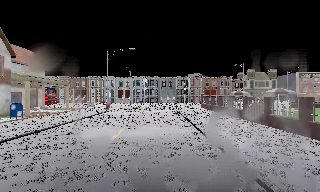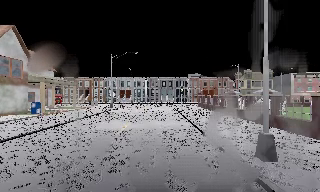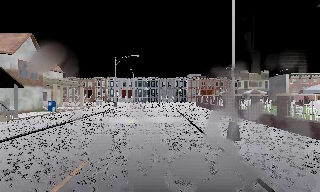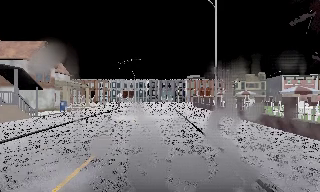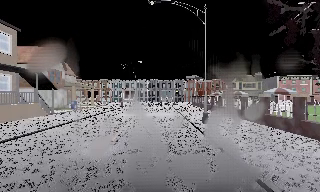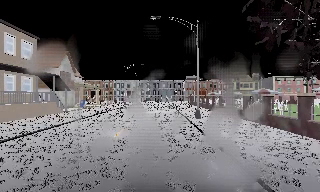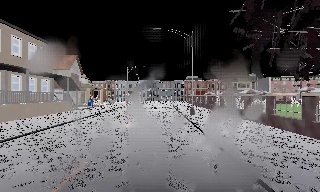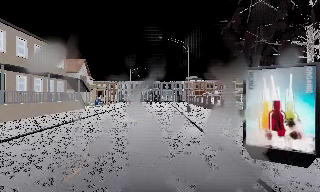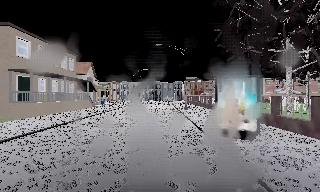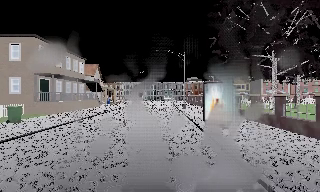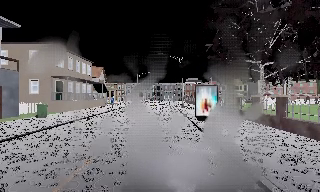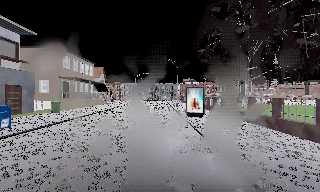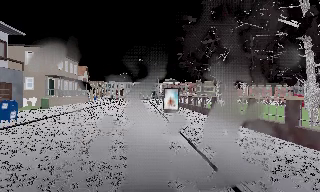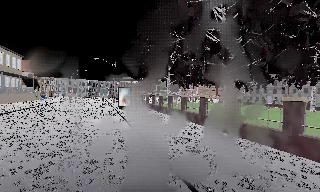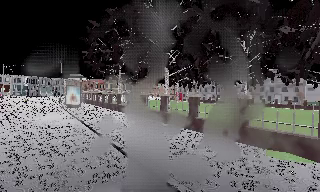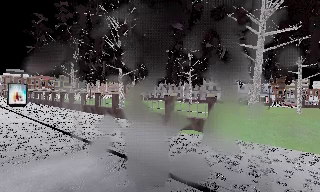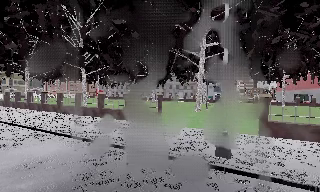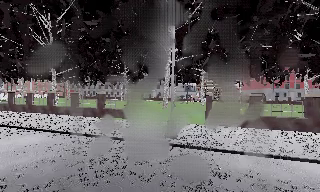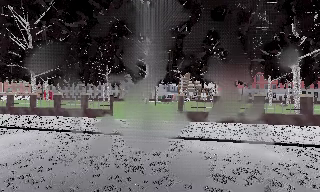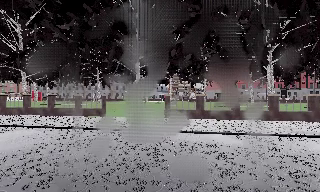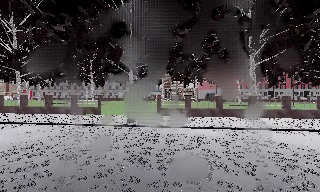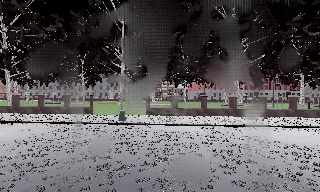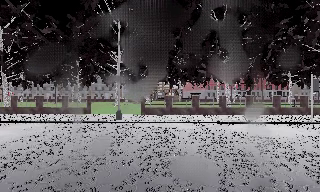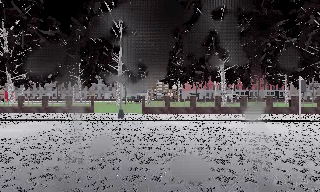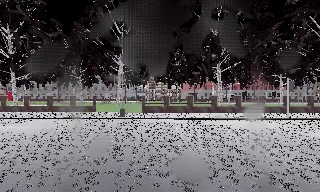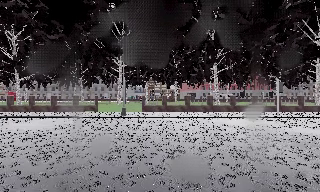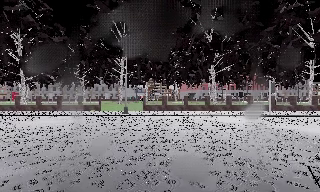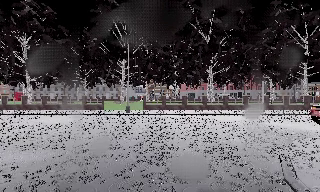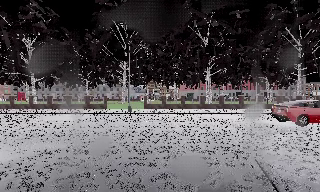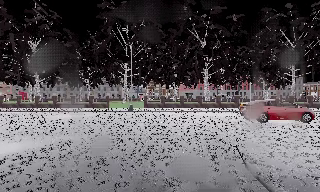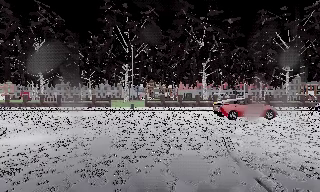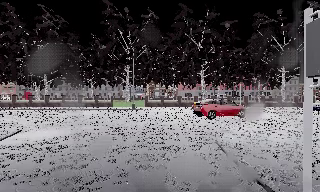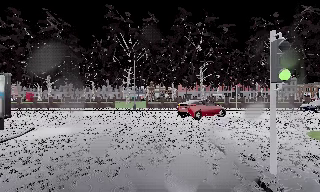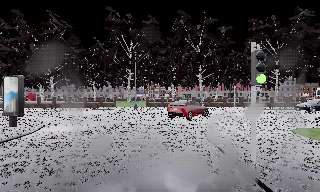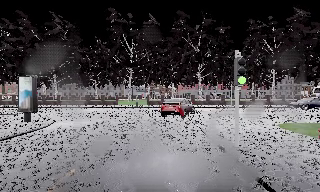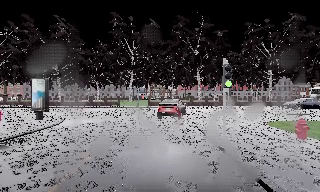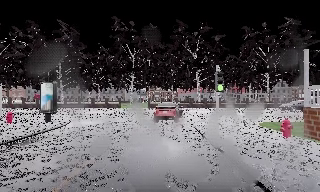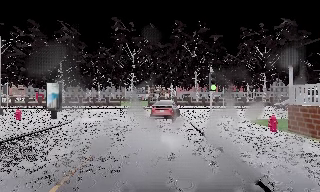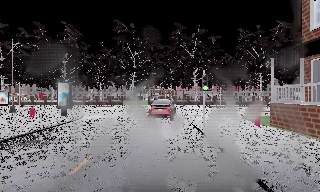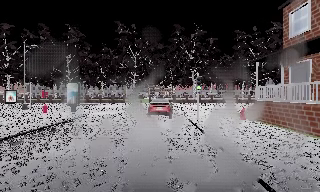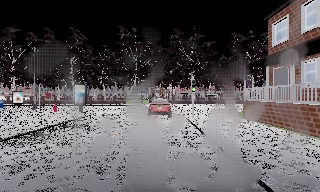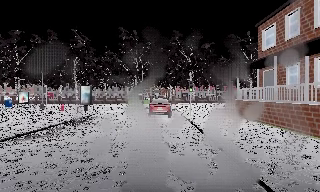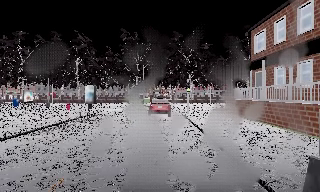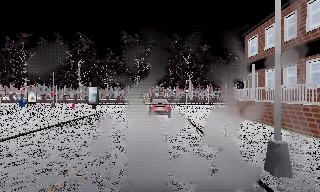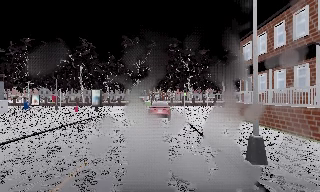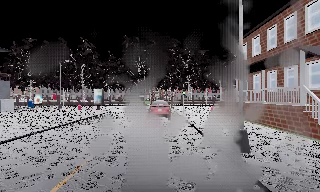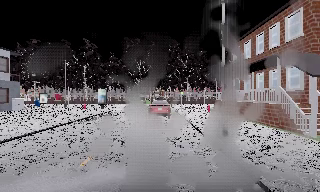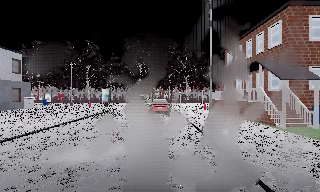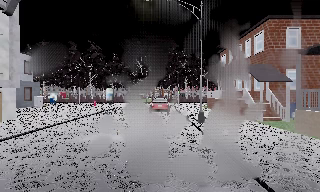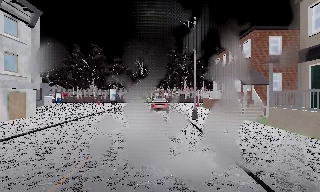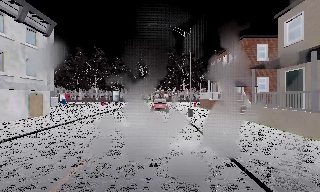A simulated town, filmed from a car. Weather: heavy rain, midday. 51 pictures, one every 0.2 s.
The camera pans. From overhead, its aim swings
clockwise.
The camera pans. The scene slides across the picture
to the left.
0.0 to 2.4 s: The camera travels backward, about 25 m, so what stands in front gets smaller.
2.4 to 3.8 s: The camera swings to its right by about 75 degrees, and the scene slides to the left. It travels backward, about 13 m. It loses speed.
3.8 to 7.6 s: The camera travels backward, about 18 m, so what stands in front gets smaller.
7.6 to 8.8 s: The camera travels backward, about 7 m, so what stands in front gets smaller. It loses speed.
8.8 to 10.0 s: The camera travels backward, about 9 m, so what stands in front gets smaller. It gains speed.
The film runs backward here.
